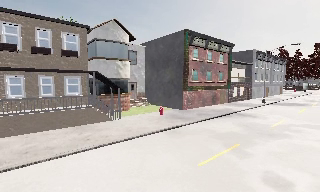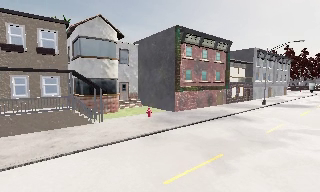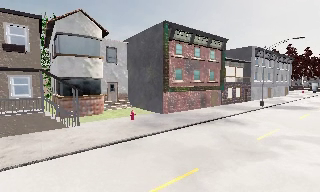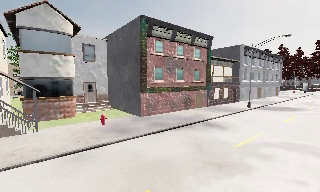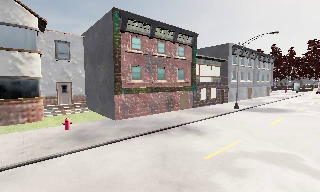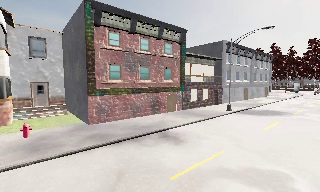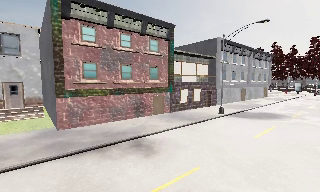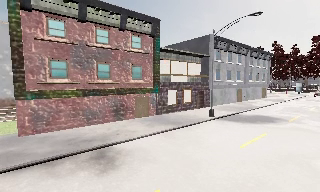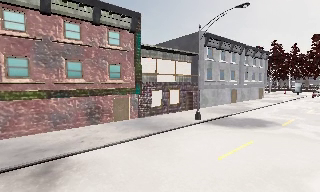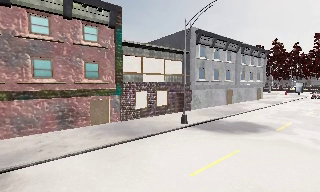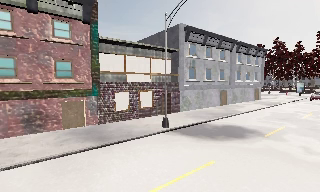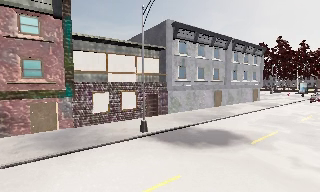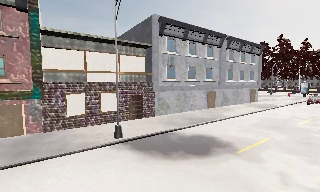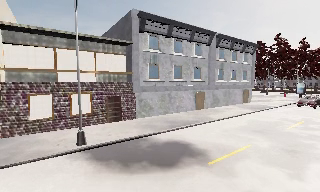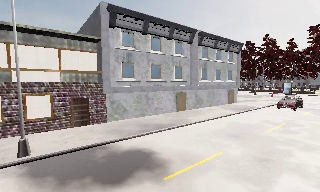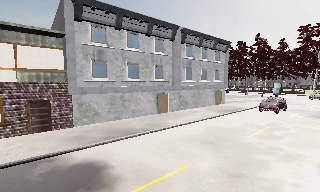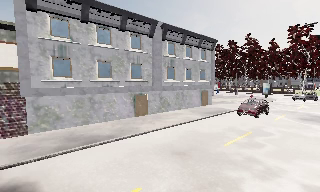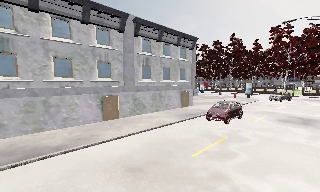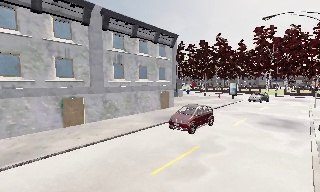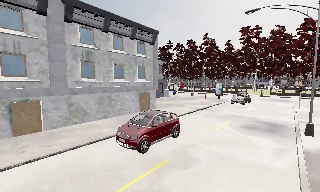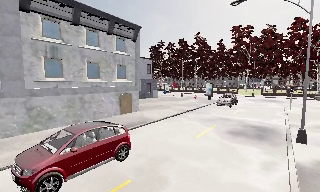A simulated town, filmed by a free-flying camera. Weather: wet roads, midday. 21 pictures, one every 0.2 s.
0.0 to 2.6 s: The camera travels to its right and forward, about 25 m, so close, fixed things drift to the left.
2.6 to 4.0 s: The scene slides to the left, as the camera pans about 20 degrees to its right. It travels to its right and forward, about 13 m, so close, fixed things drift to the left.
The film runs forward here.
